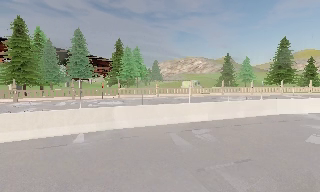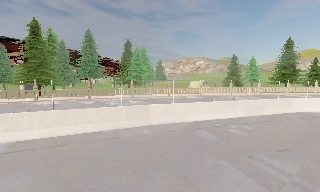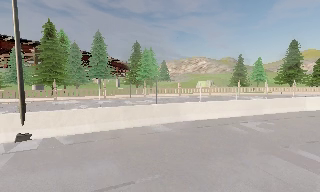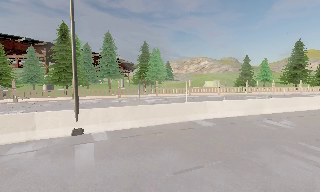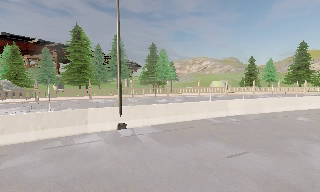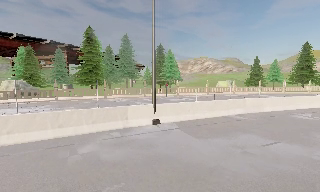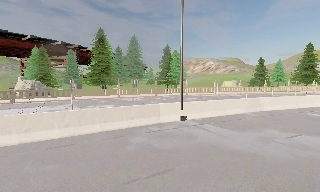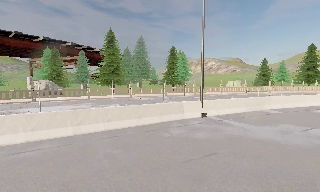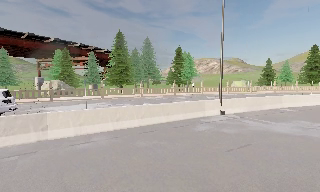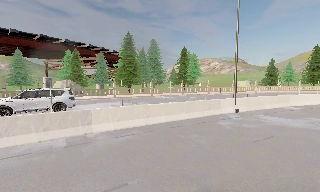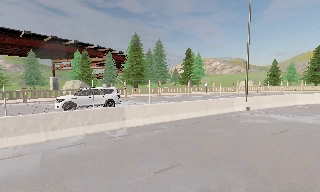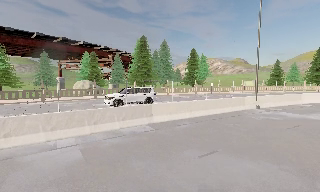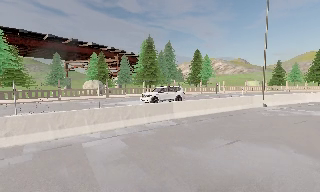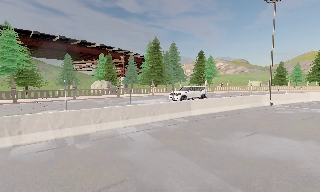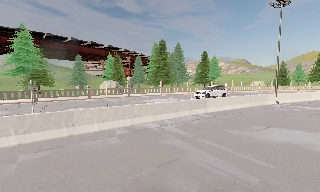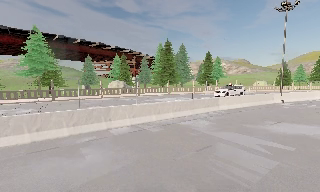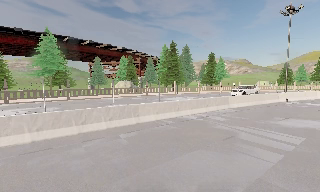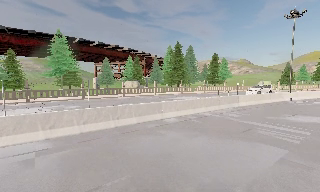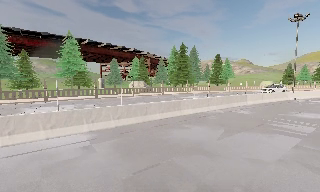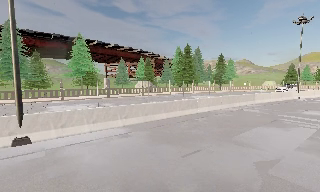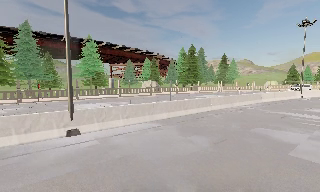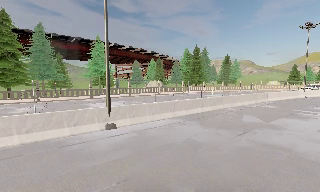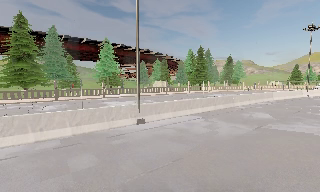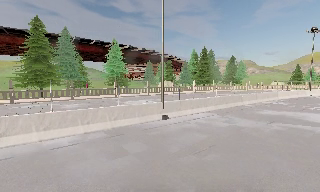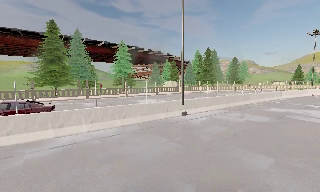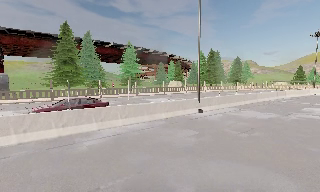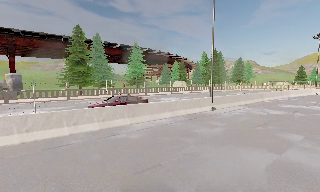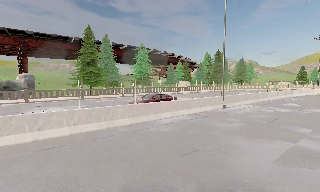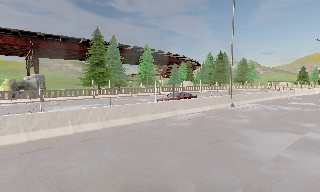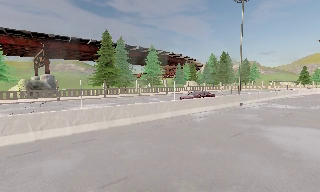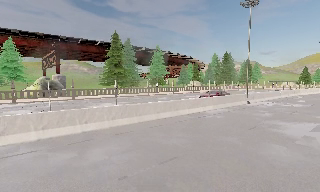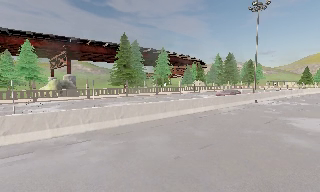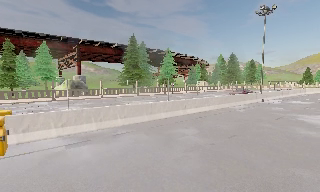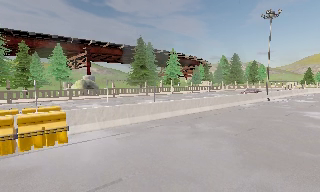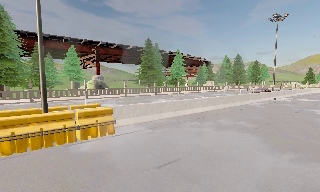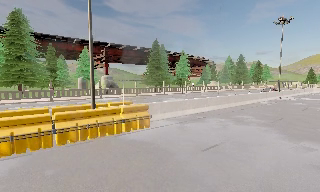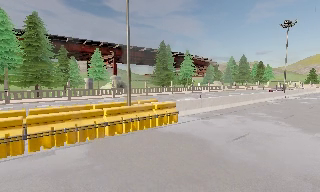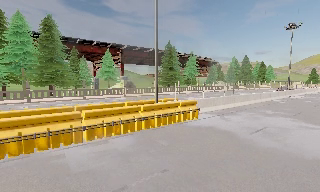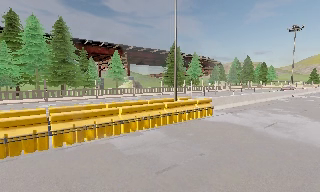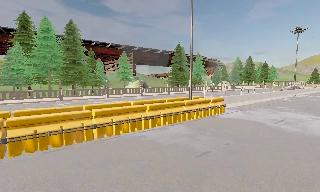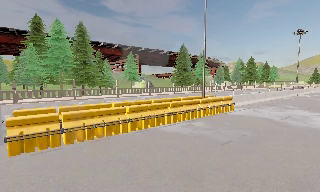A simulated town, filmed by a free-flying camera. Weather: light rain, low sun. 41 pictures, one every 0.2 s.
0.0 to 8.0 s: The camera travels to its left and backward, about 75 m, so close, fixed things drift to the right.
The film runs backward here.
